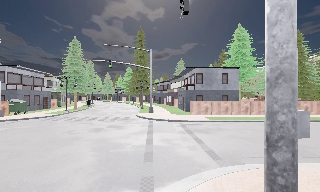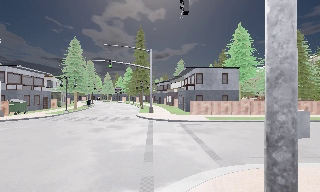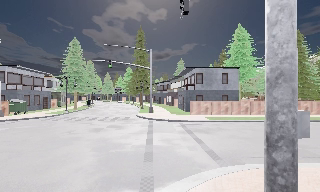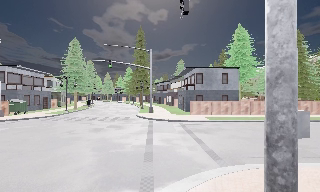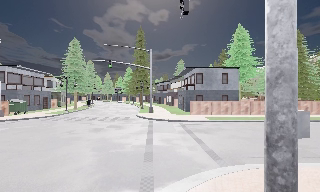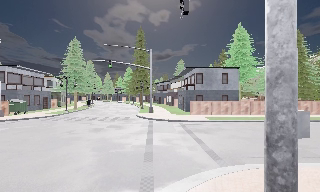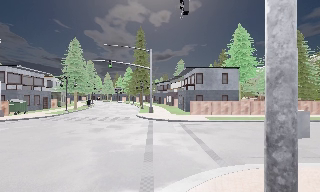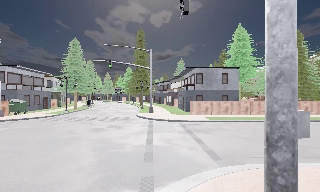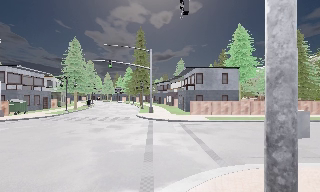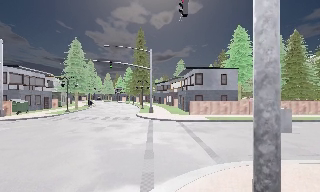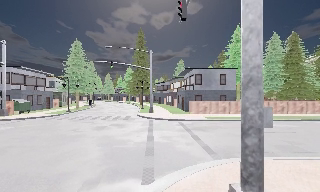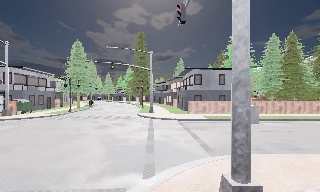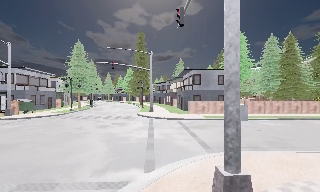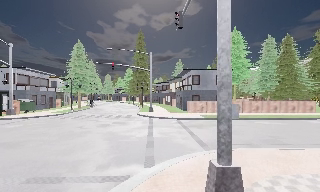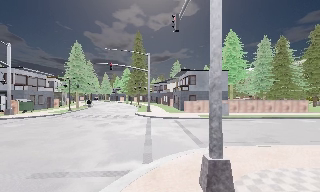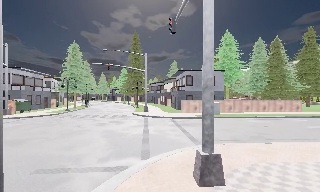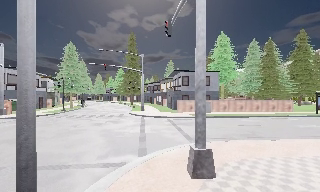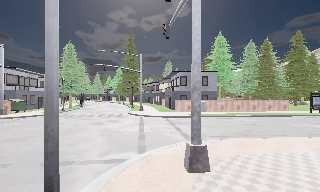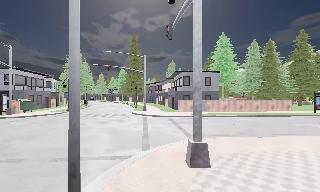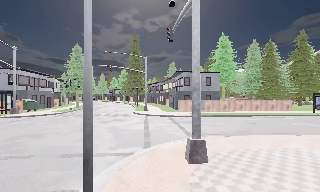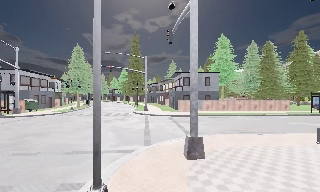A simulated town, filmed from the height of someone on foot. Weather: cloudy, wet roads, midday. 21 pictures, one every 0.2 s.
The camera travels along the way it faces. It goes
backward.
0.0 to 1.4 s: The camera keeps its place and its aim.
1.4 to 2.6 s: The camera travels backward, about 1.5 m, so what stands in front gets smaller. It gains speed.
2.6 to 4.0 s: The camera travels backward, about 2.5 m, so what stands in front gets smaller.
The film runs backward here.
